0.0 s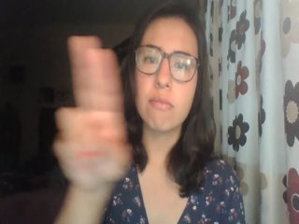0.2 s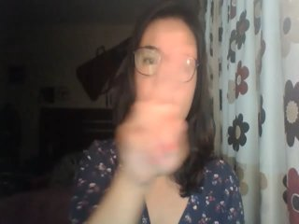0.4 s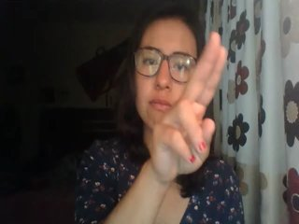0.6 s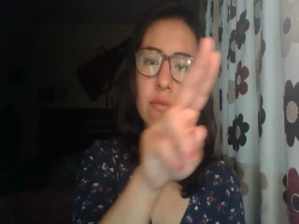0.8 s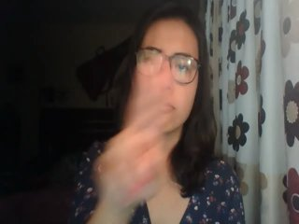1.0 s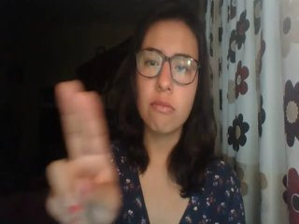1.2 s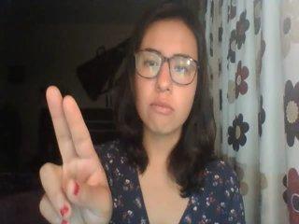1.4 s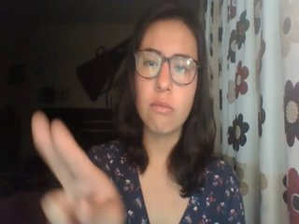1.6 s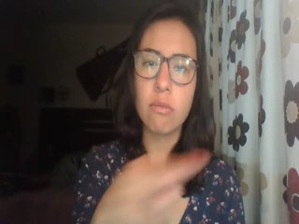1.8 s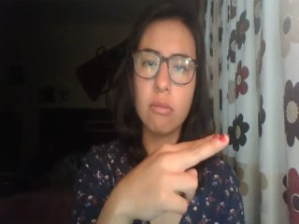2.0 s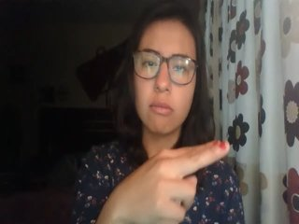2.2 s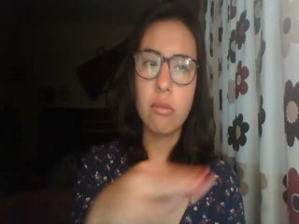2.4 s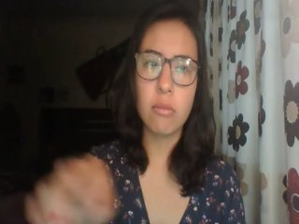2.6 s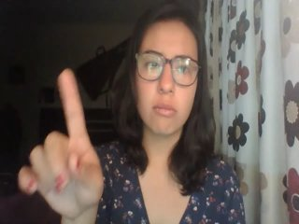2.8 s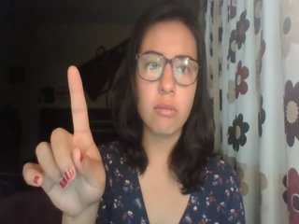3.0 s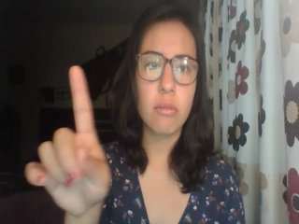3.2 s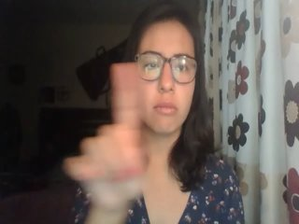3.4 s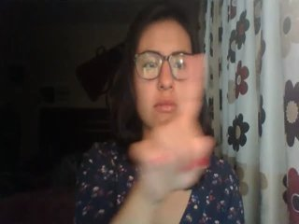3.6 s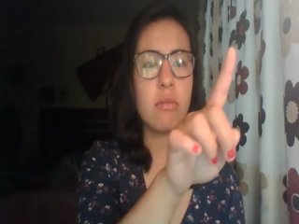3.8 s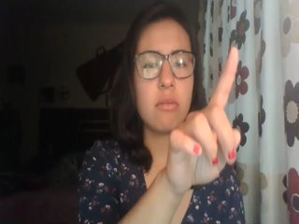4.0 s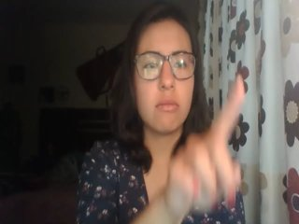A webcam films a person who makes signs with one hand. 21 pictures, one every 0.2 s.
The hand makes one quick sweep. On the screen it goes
to the right.
0.0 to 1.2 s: Pointing with two fingers.
1.3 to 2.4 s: On the screen the hand sweeps to the right. The name of the sign: Throw left.
2.5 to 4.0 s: Pointing with one finger.
